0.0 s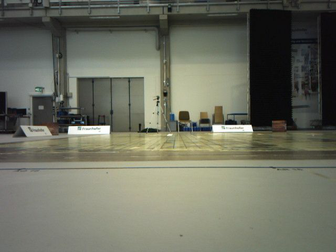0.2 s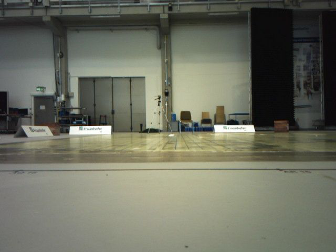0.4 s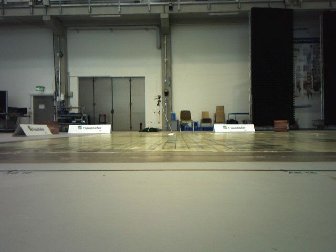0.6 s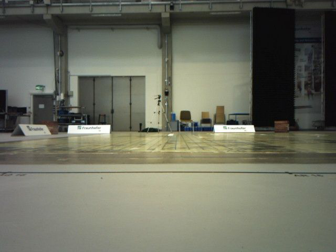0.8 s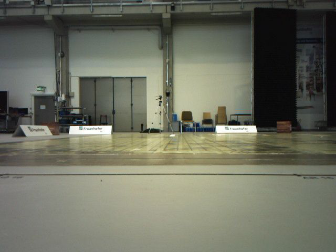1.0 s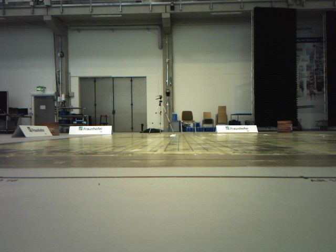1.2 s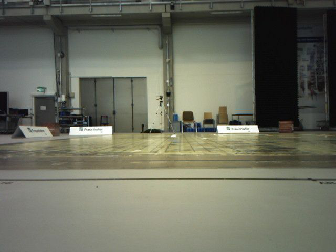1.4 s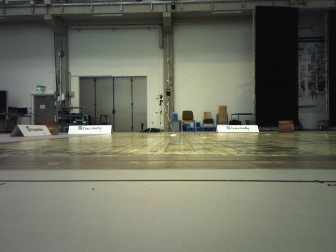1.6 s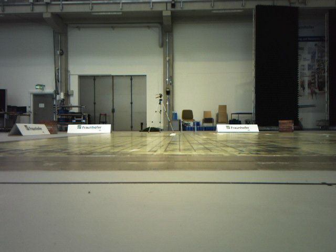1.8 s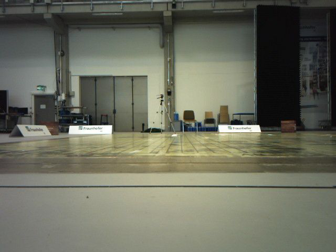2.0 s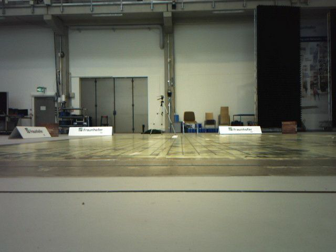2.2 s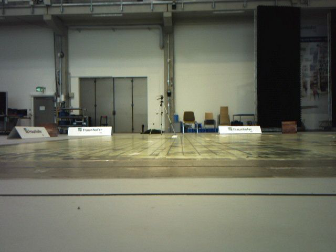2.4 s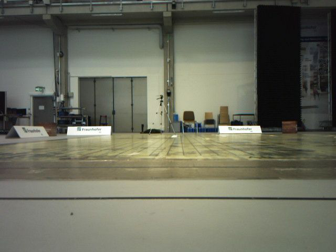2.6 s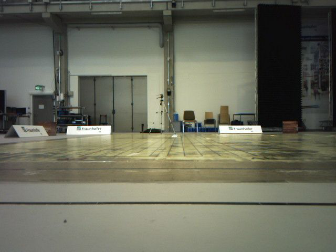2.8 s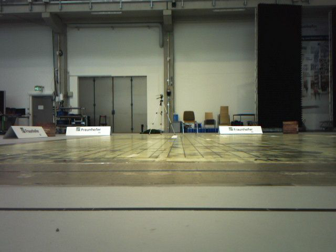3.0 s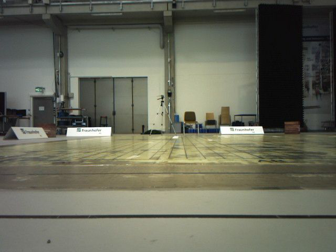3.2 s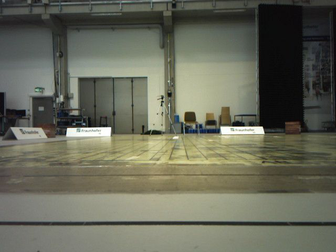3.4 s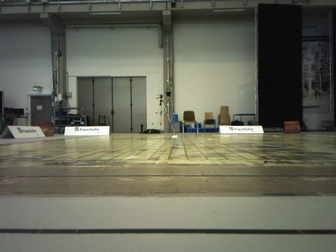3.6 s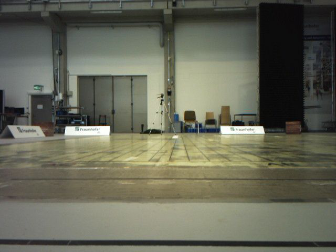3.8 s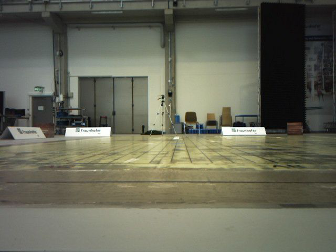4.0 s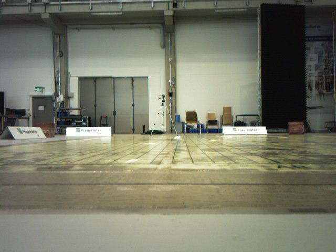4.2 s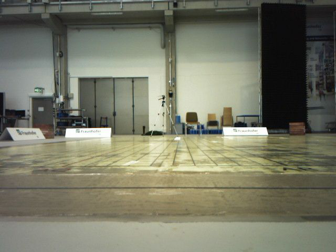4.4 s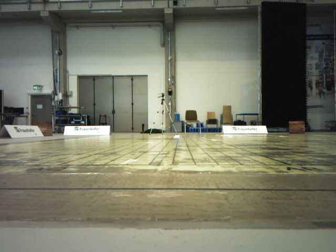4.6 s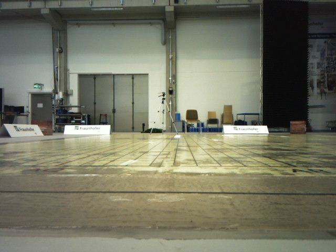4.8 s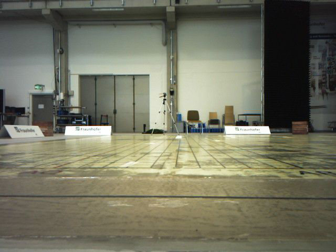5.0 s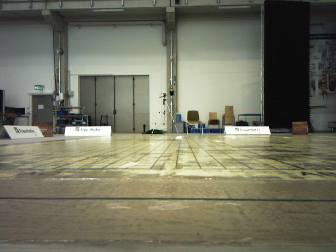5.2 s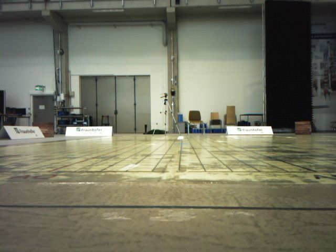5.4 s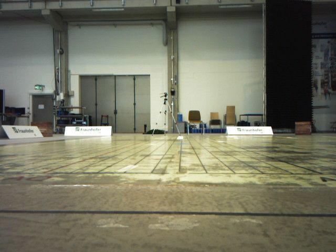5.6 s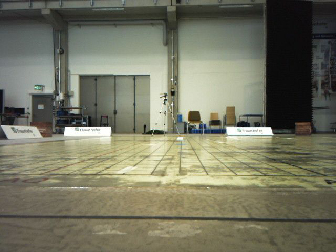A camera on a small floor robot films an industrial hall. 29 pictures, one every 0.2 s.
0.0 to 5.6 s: The camera travels forward, about 1.2 m, so what stands in front looms larger.
The film runs forward here.
